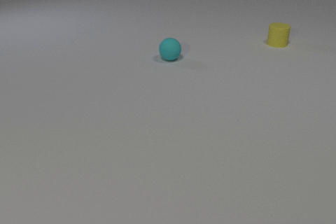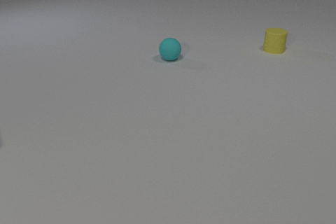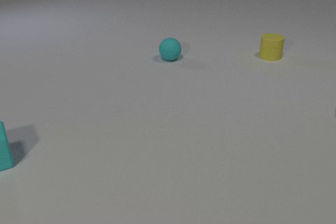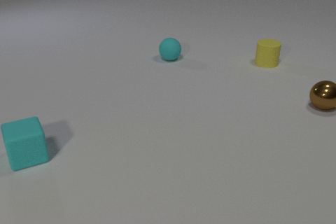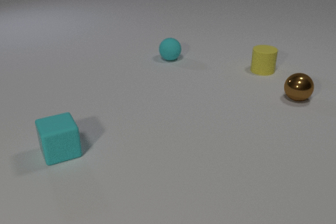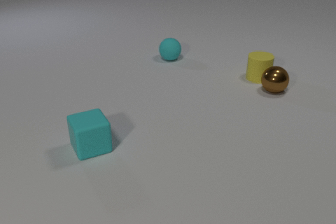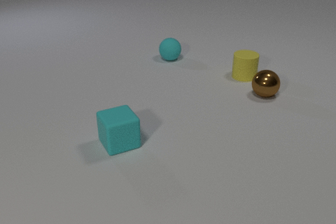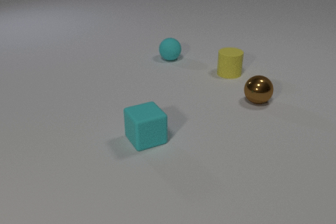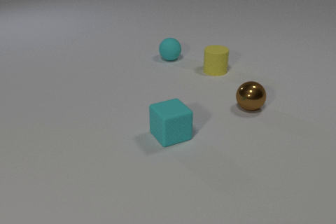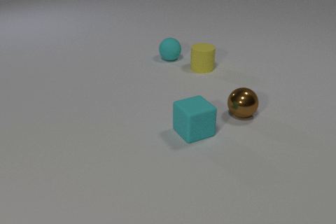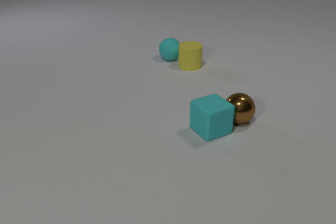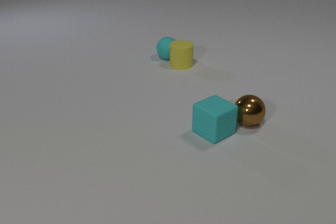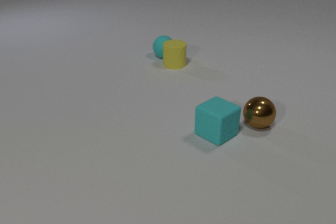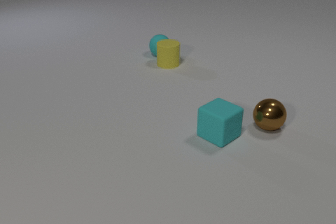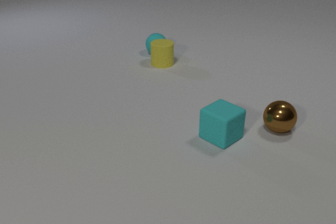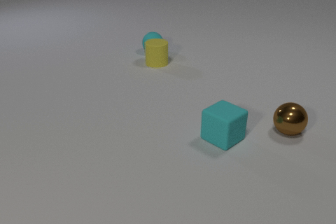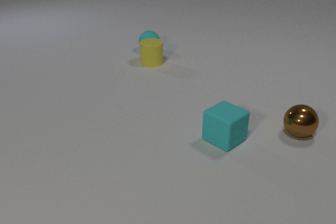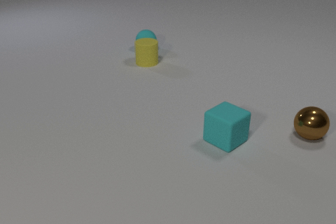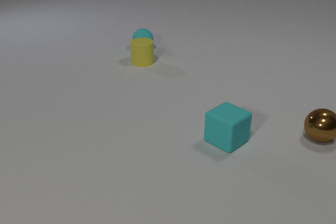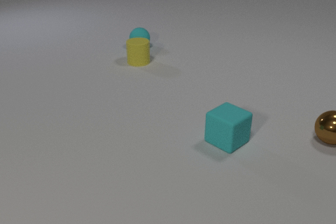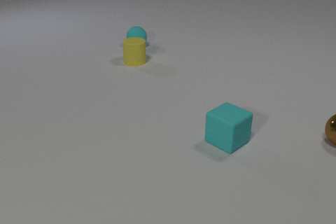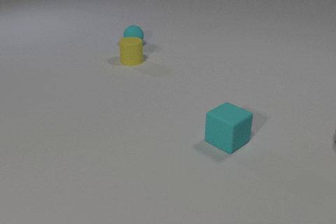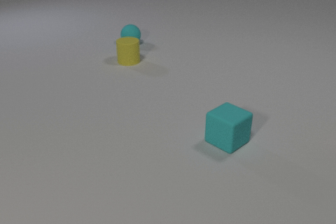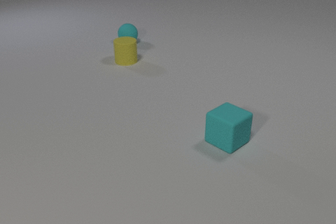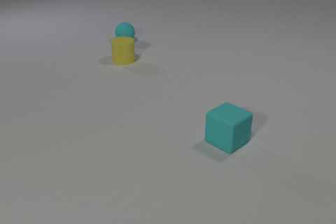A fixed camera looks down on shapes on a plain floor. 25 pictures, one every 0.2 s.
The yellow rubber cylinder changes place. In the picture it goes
to the left.
The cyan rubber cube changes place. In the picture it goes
to the right.
0.0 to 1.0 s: The brown metal sphere comes in at the right edge, rolls to the left. The yellow rubber cylinder slides toward the camera. The cyan rubber cube comes in at the left edge, slides to the right.
1.0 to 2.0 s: The brown metal sphere rolls toward the camera and to the left. The yellow rubber cylinder slides to the left. The cyan rubber cube slides to the right. The brown metal sphere and the yellow rubber cylinder collide. The brown metal sphere and the cyan rubber cube collide.
2.0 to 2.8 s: The brown metal sphere rolls to the right. The yellow rubber cylinder slides to the left. The cyan rubber sphere rolls away from the camera and to the left. The cyan rubber cube slides toward the camera and to the right. The yellow rubber cylinder and the cyan rubber sphere collide.
2.8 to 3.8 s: The brown metal sphere rolls to the right. The yellow rubber cylinder slides to the left. The cyan rubber sphere rolls away from the camera and to the left. The cyan rubber cube moves, and ends about where it began.
3.8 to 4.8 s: The brown metal sphere rolls to the right, leaves at the right edge. The yellow rubber cylinder slides to the left. The cyan rubber sphere rolls away from the camera and to the left.
How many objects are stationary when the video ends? 1.
What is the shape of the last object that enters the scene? sphere.
How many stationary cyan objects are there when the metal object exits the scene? 1.
